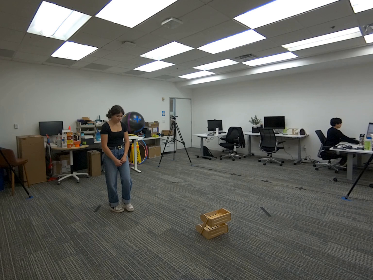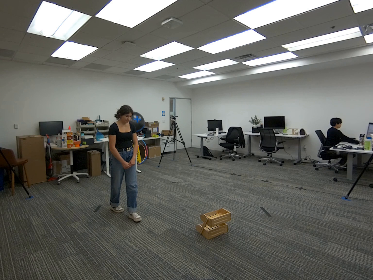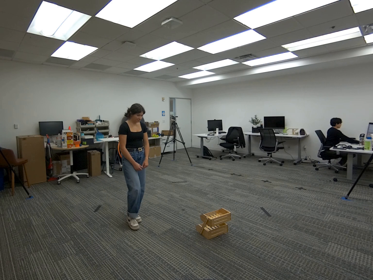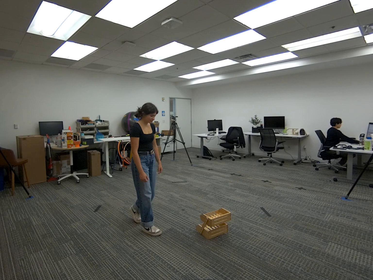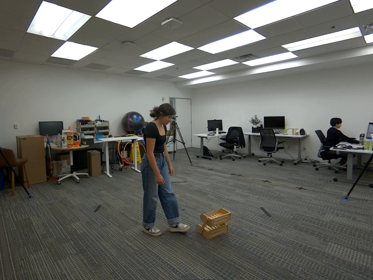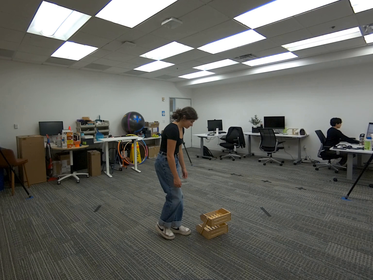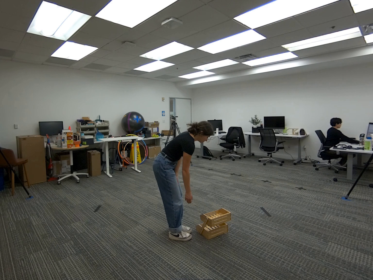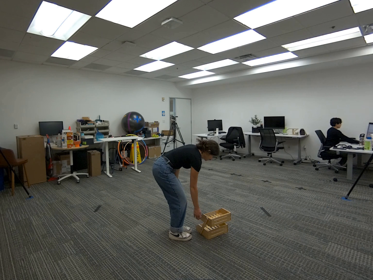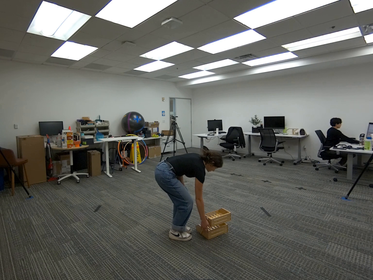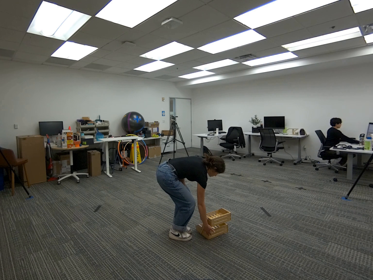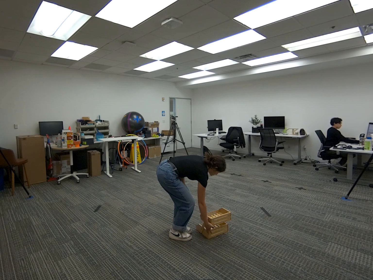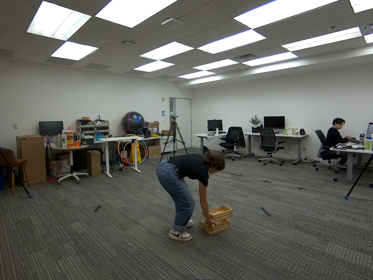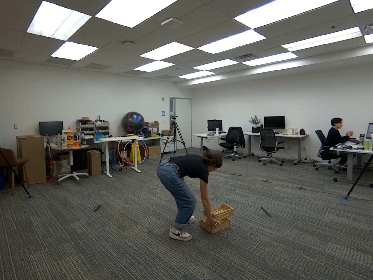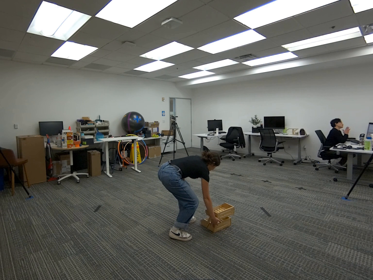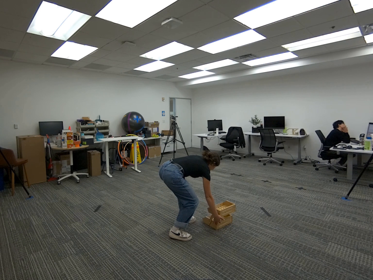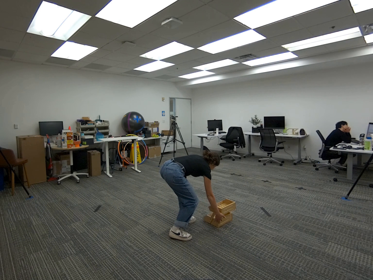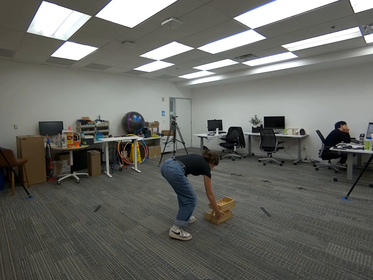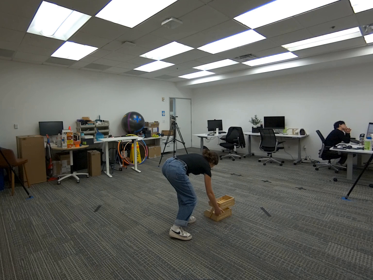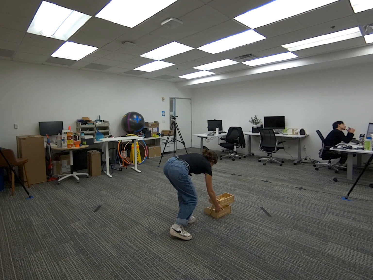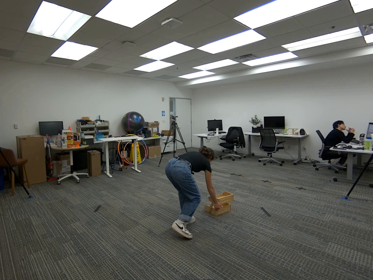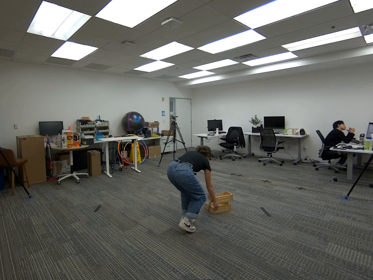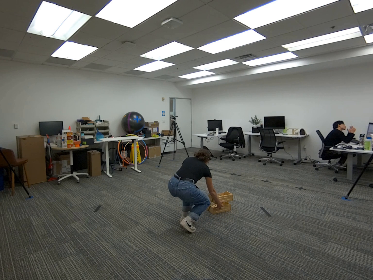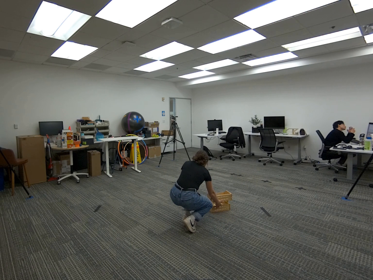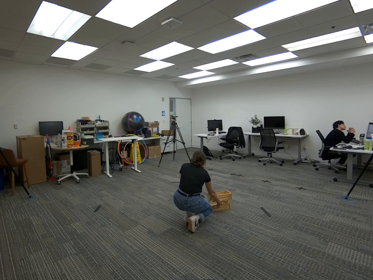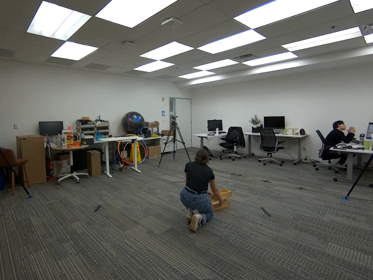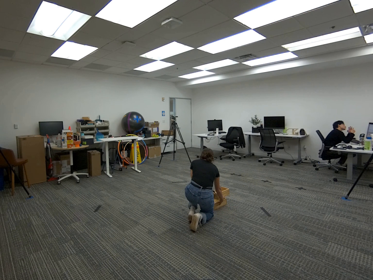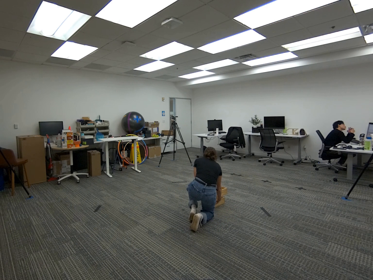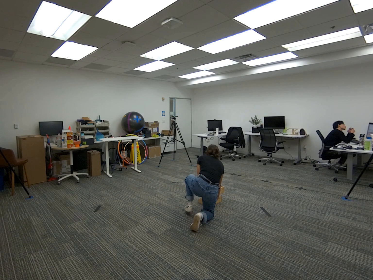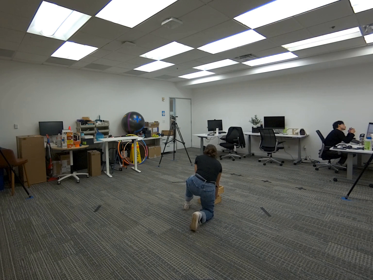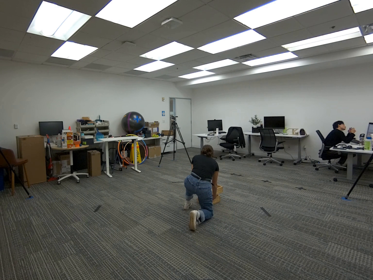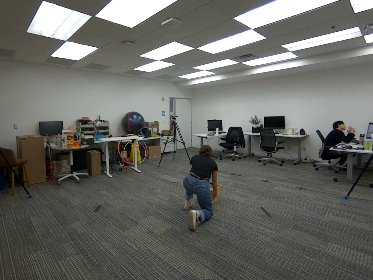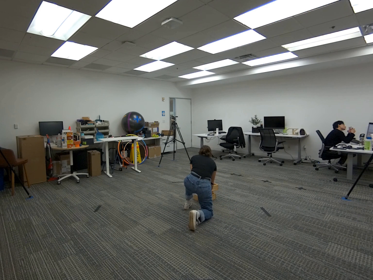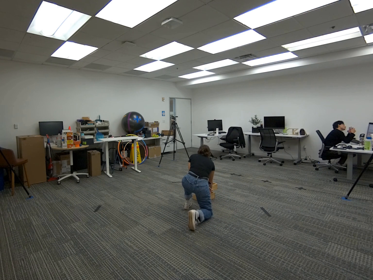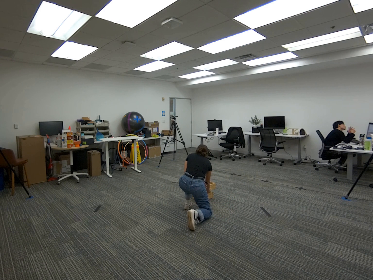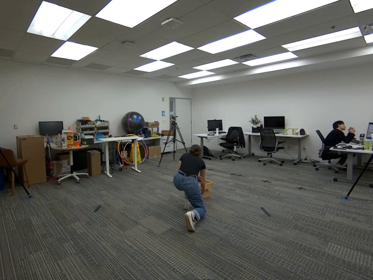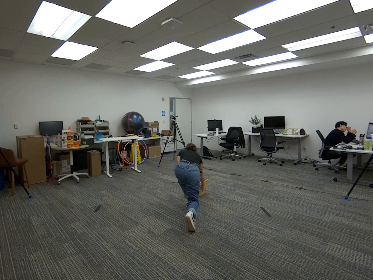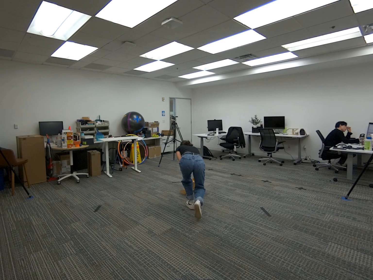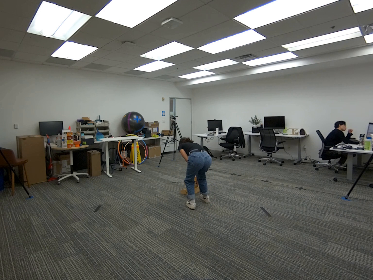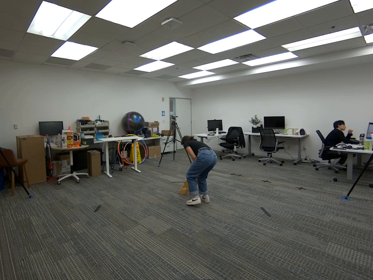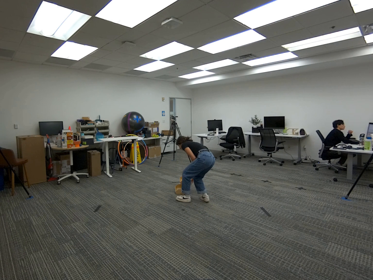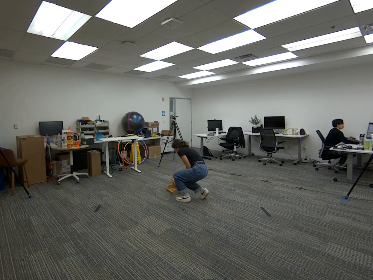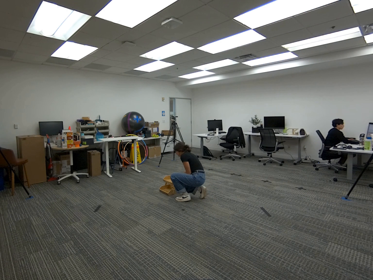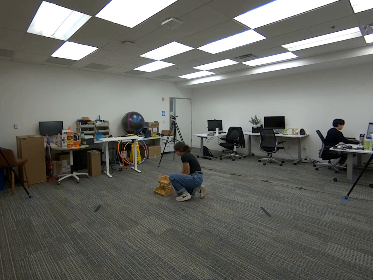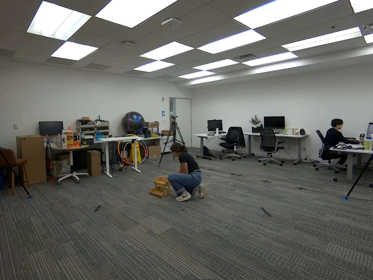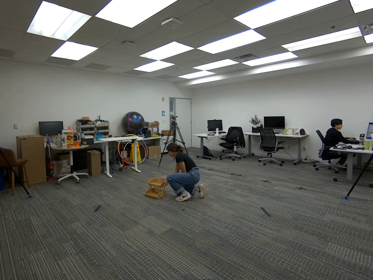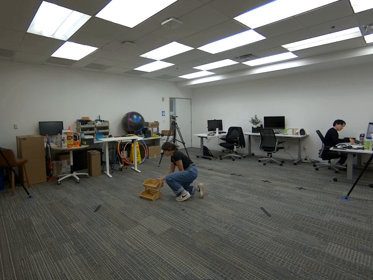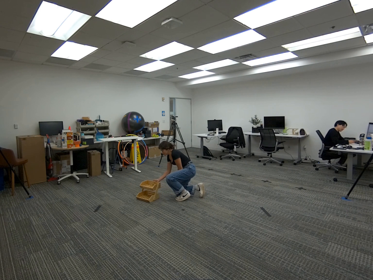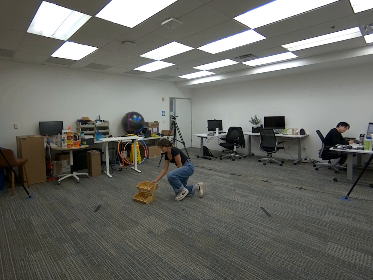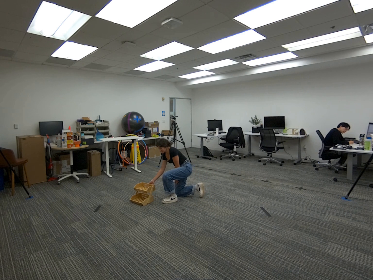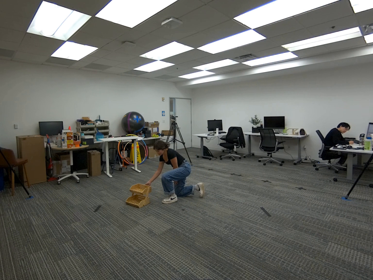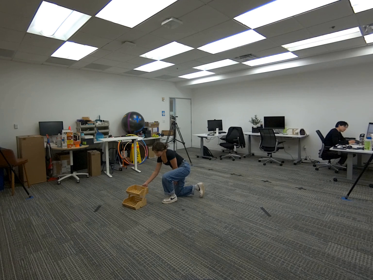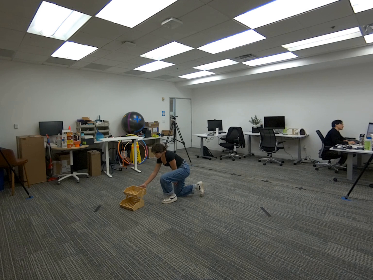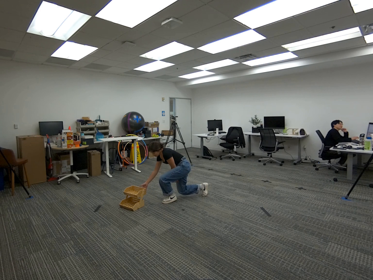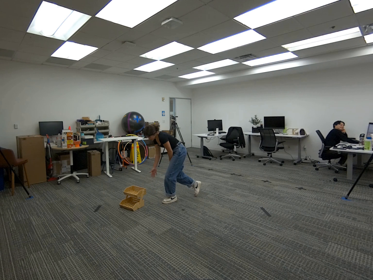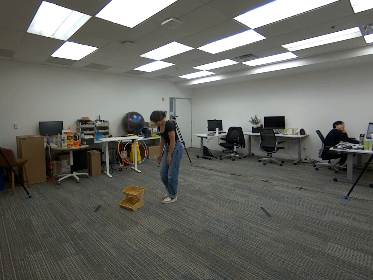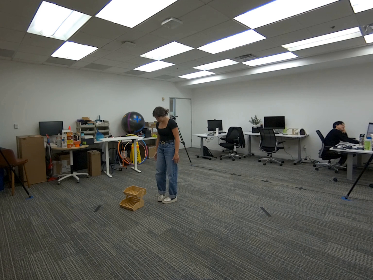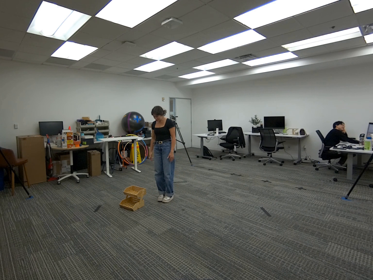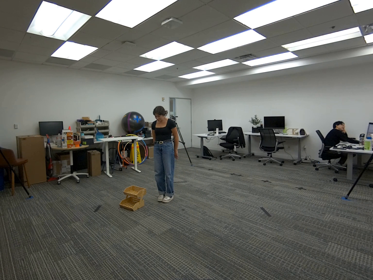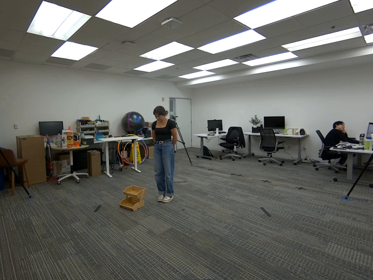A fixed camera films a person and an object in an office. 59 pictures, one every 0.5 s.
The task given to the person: Walk over to the wooden crate on the ground and slide the wooden crate across the ground.
